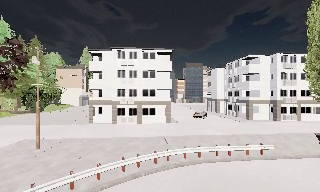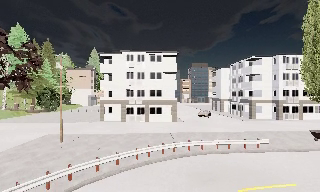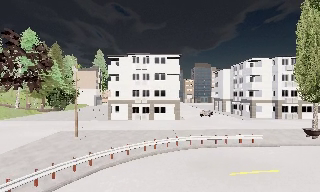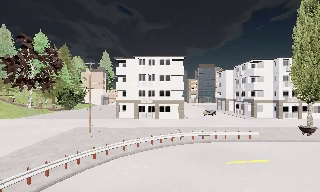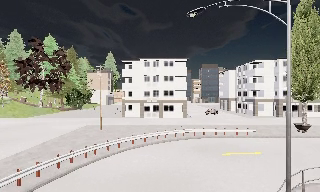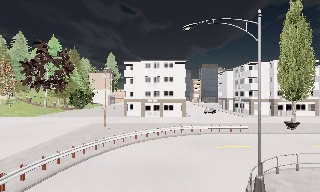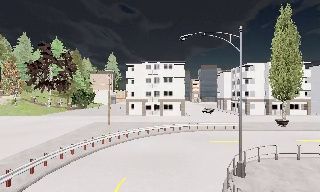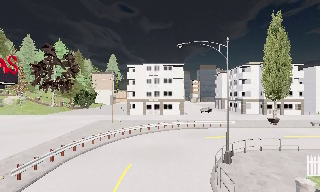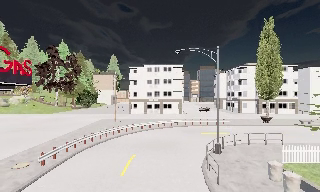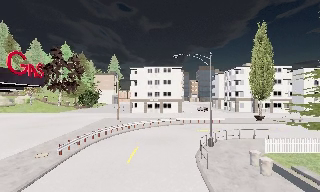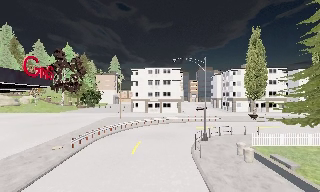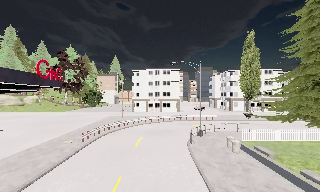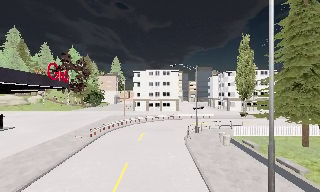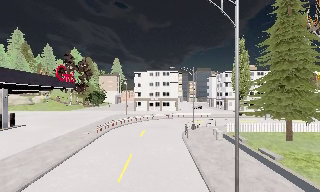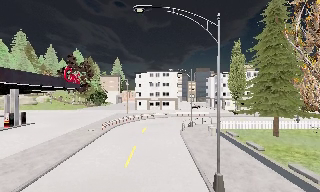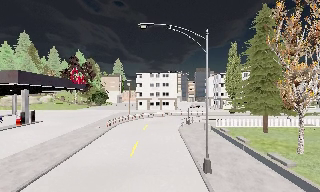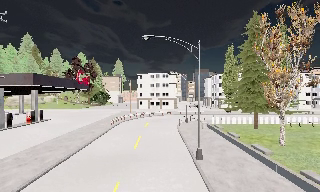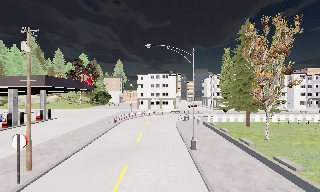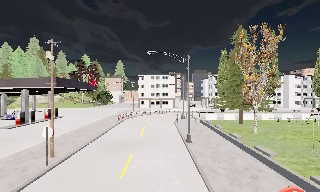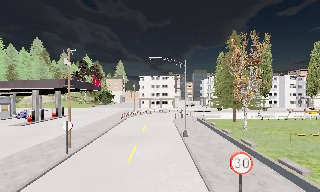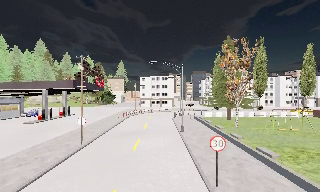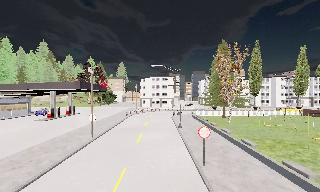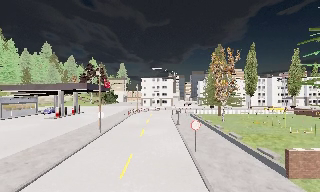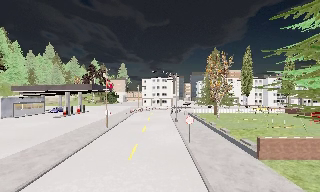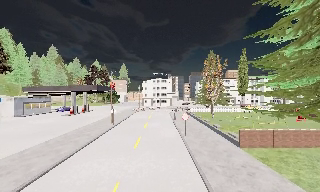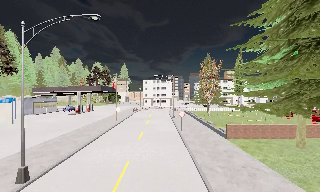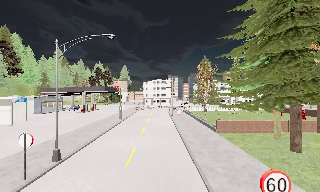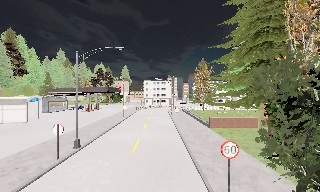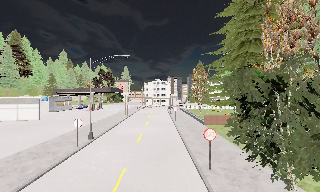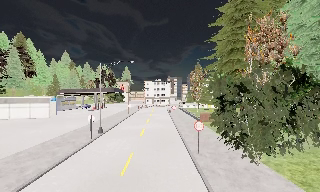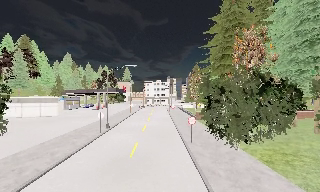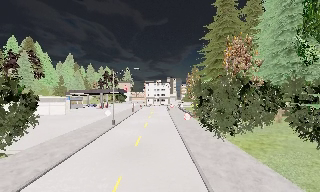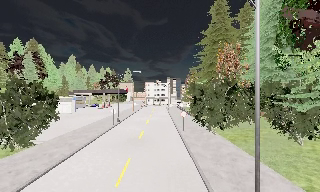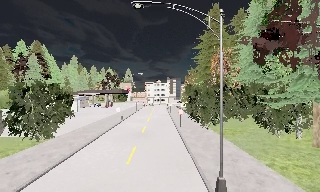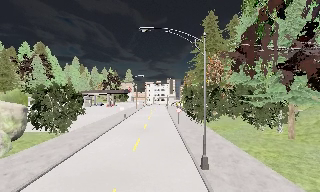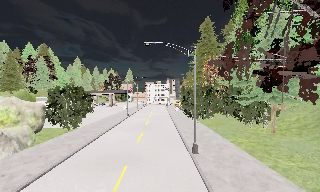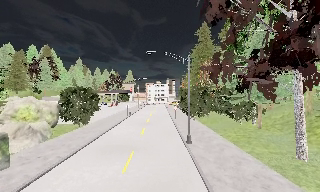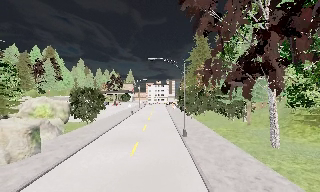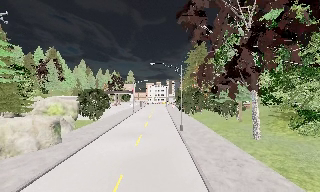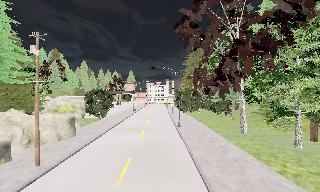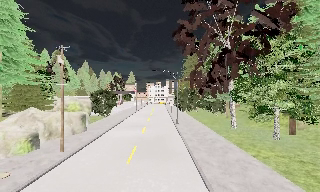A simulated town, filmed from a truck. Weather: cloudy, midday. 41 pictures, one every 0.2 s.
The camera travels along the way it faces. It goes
backward.
0.0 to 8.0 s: The camera travels backward, about 80 m, so what stands in front gets smaller.
The film runs backward here.
